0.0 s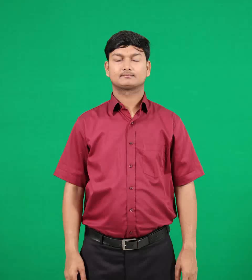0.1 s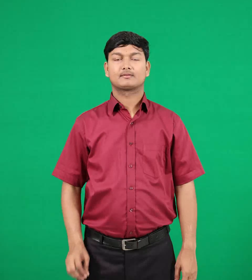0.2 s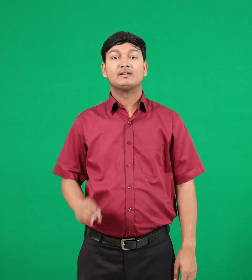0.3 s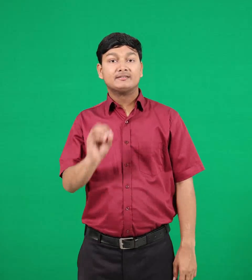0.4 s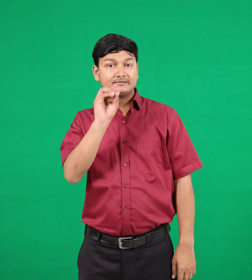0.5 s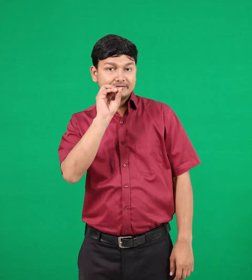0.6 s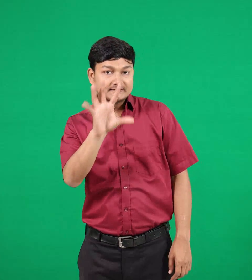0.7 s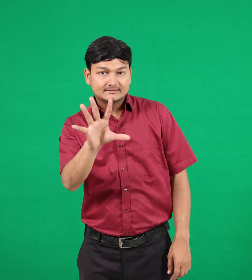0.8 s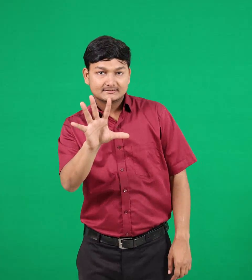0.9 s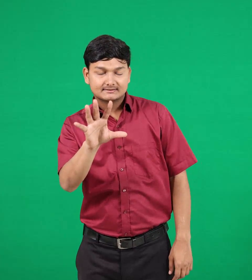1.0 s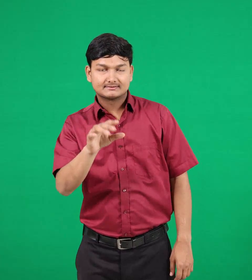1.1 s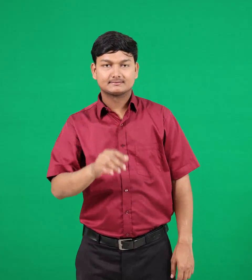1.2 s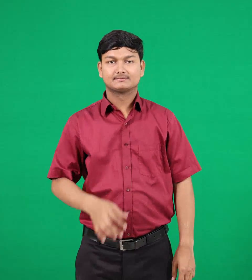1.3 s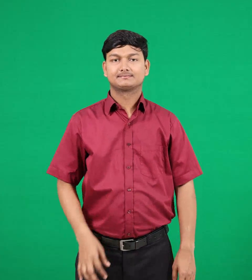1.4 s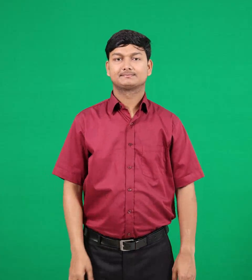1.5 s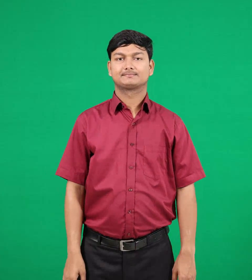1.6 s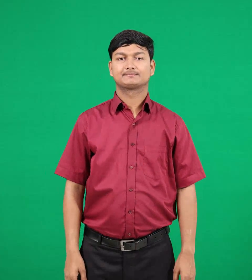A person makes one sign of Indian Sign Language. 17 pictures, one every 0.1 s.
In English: inform
